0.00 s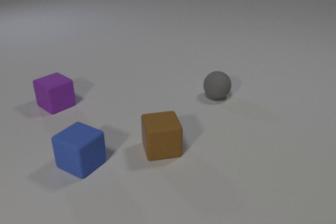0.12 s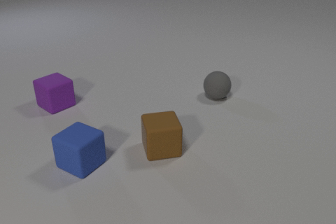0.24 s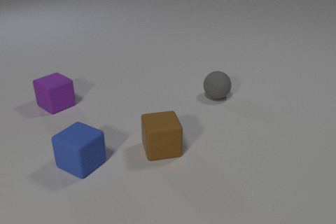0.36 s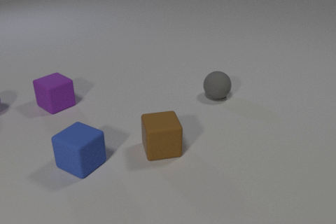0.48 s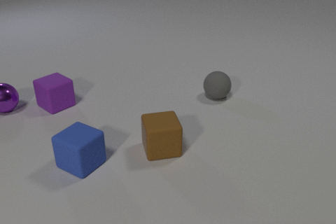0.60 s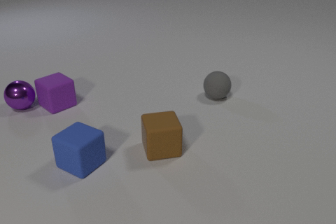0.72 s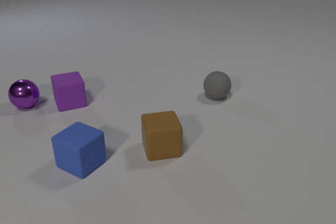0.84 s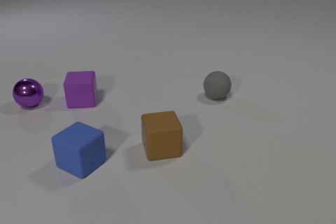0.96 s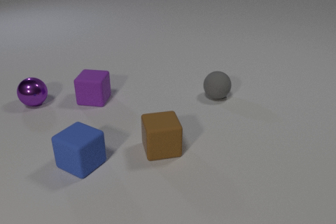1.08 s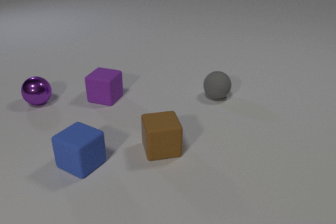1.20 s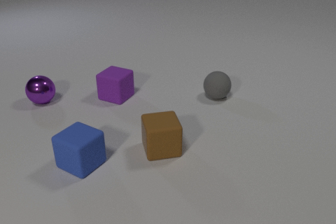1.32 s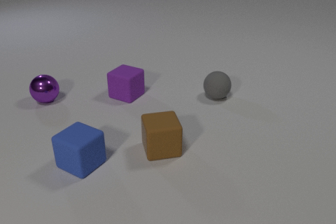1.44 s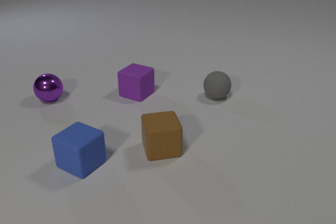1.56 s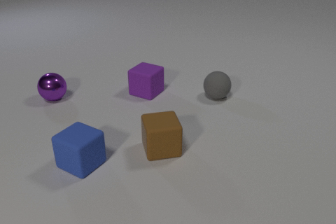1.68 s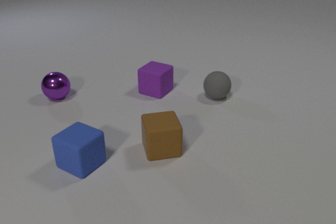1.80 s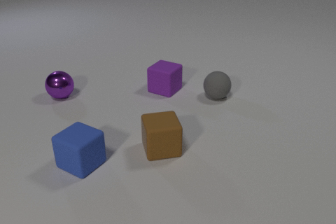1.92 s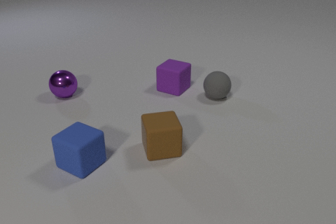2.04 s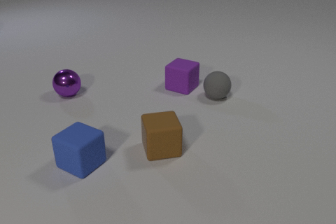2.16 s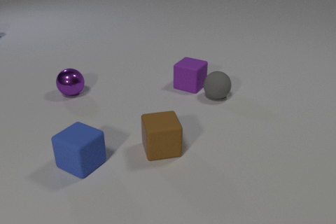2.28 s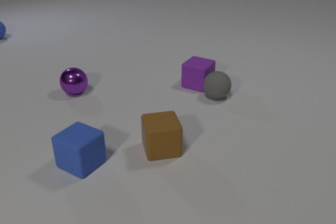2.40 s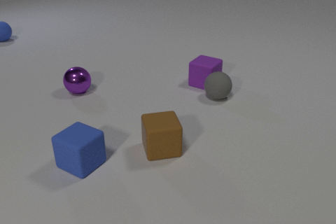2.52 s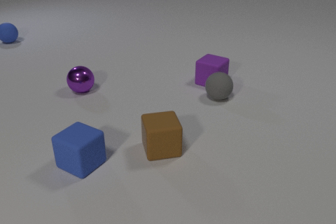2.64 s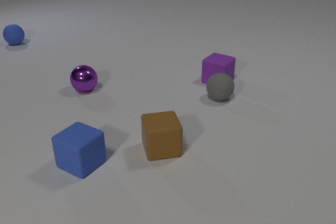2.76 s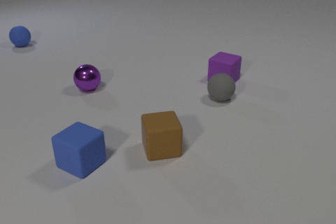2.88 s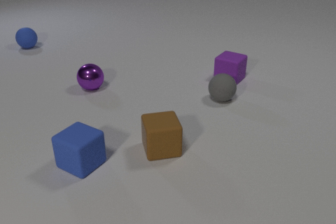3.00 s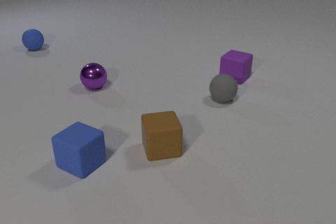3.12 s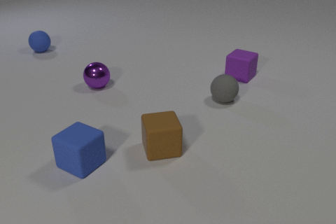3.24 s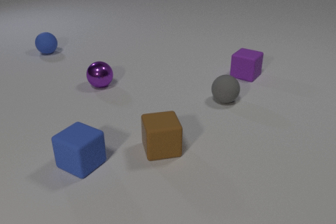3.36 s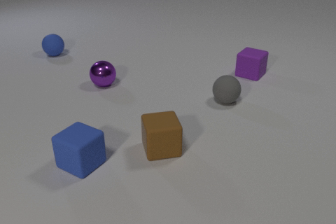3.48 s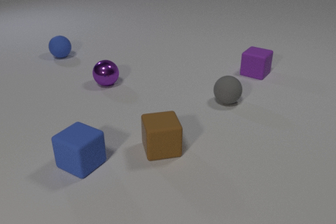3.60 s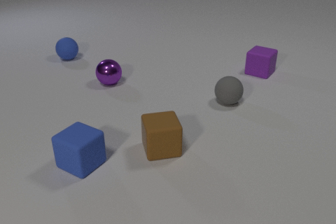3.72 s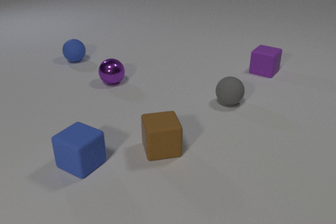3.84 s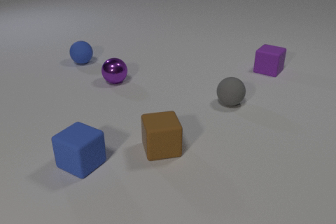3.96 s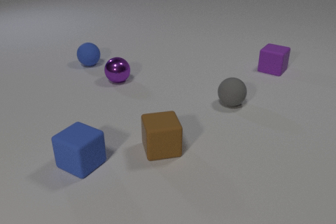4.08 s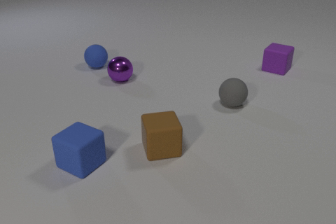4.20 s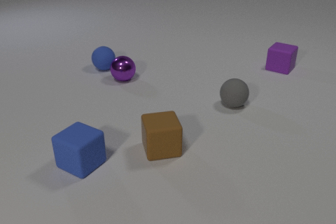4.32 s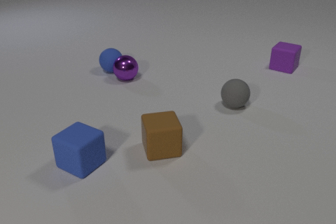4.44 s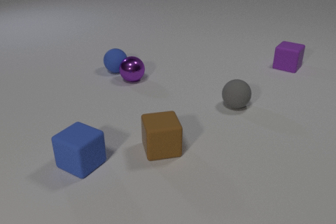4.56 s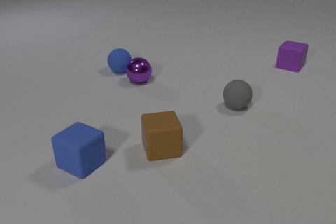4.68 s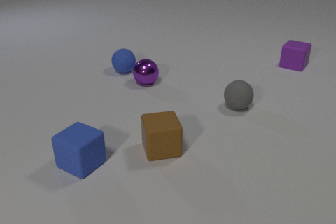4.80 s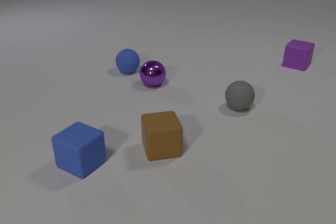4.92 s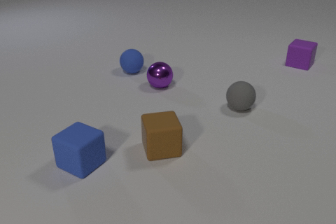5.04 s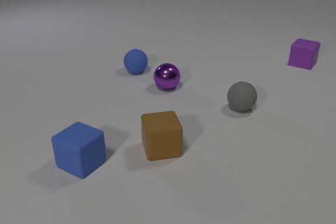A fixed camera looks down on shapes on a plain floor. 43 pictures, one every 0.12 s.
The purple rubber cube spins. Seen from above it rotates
clockwise.
The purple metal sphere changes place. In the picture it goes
to the right.
0.00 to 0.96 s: The purple metal sphere comes in at the left edge, rolls to the right. The purple rubber cube slides to the right, spins clockwise seen from above by about 60 degrees, its near face sliding to the left. The purple metal sphere and the purple rubber cube collide.
0.96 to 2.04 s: The purple metal sphere rolls to the right. The purple rubber cube slides to the right, spins so that its near face slides to the left, clockwise seen from above.
2.04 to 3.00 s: The purple metal sphere rolls to the right and away from the camera. The purple rubber cube slides to the right and away from the camera. The blue rubber sphere comes in at the left edge, rolls toward the camera and to the right. The gray rubber sphere rolls to the right. The purple rubber cube and the gray rubber sphere collide.
3.00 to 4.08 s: The purple metal sphere rolls to the right and away from the camera. The purple rubber cube slides to the right and away from the camera. The blue rubber sphere rolls toward the camera and to the right. The gray rubber sphere rolls to the right and toward the camera.
4.08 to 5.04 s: The purple metal sphere rolls to the right and toward the camera. The purple rubber cube slides to the right and away from the camera. The blue rubber sphere rolls to the right and toward the camera. The gray rubber sphere rolls to the right and toward the camera. The purple metal sphere and the blue rubber sphere collide.
What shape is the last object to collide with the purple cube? sphere.
What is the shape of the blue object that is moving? sphere.
How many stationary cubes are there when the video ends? 2.
